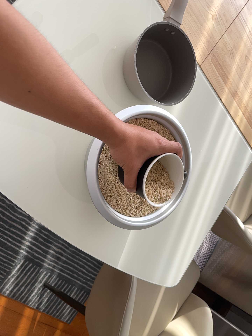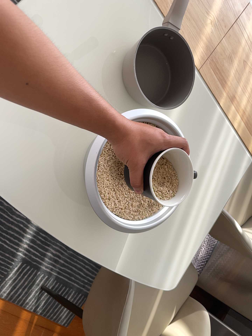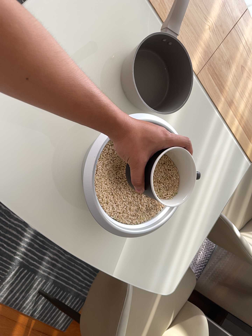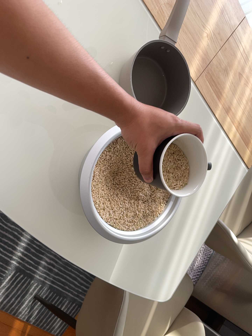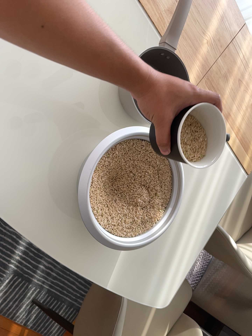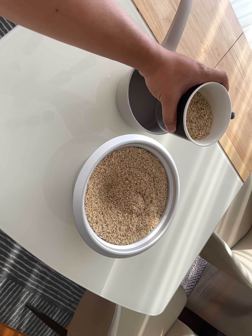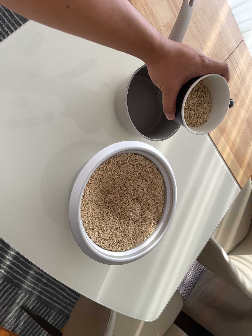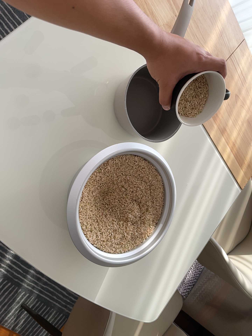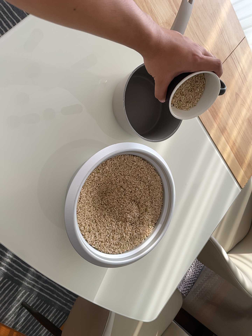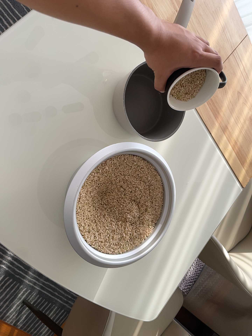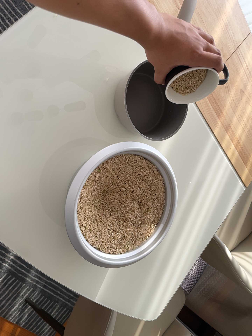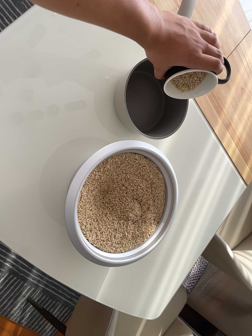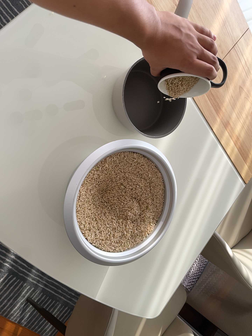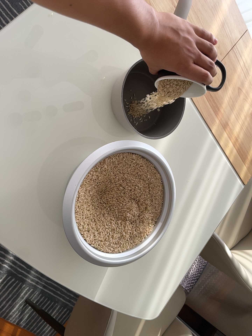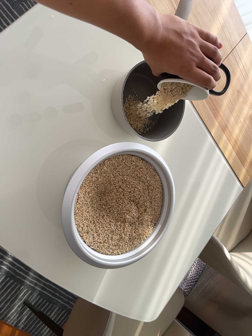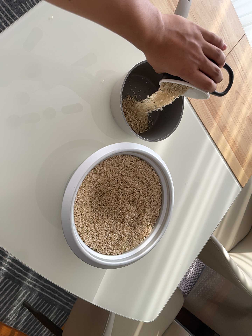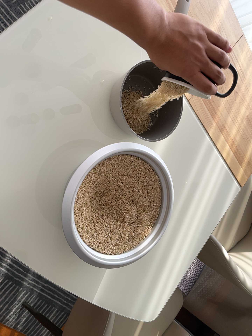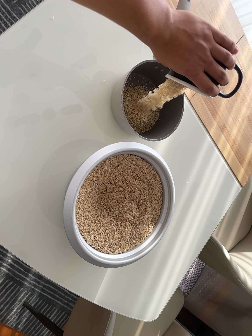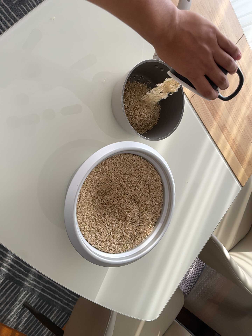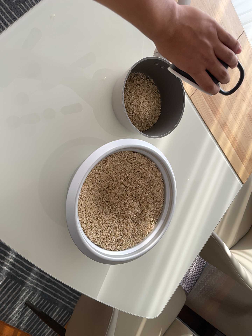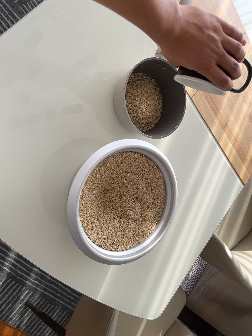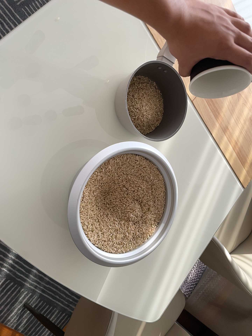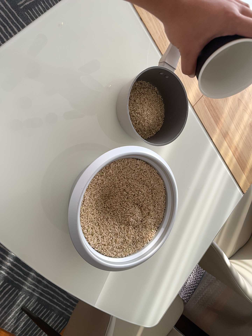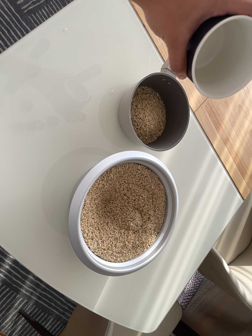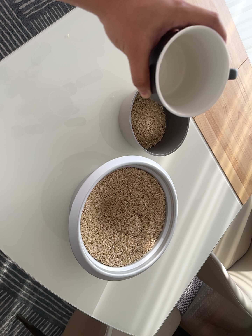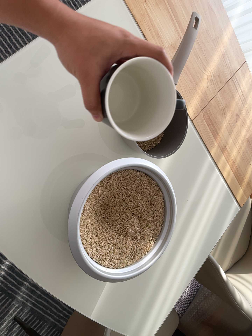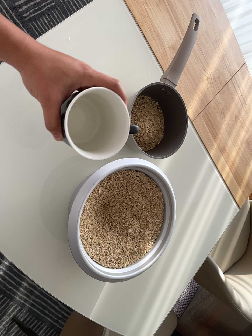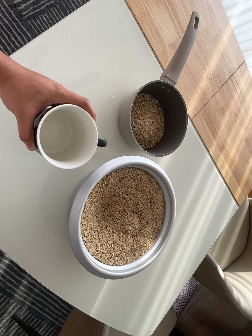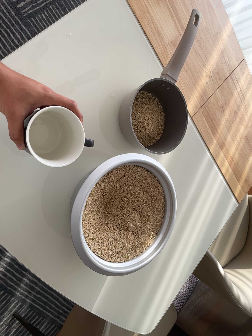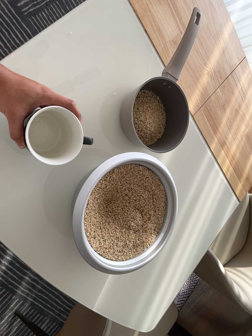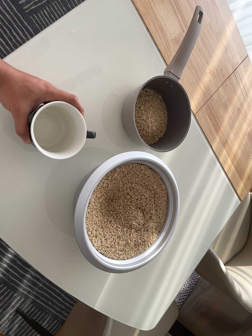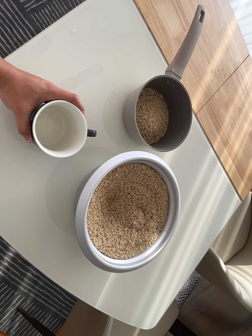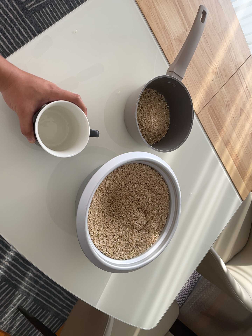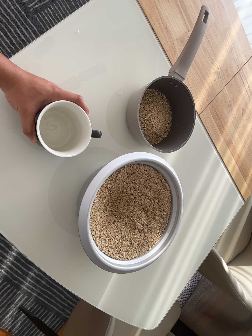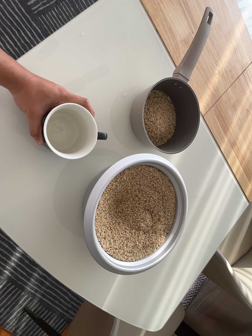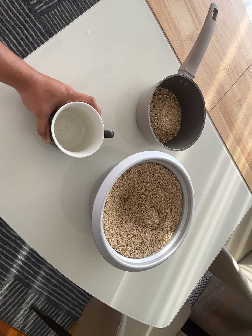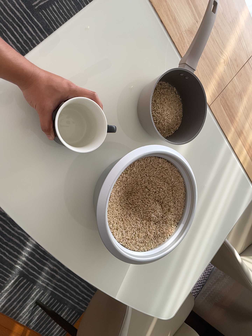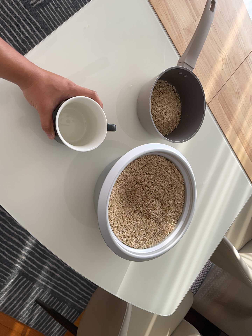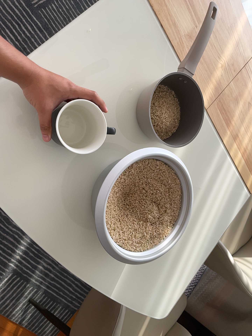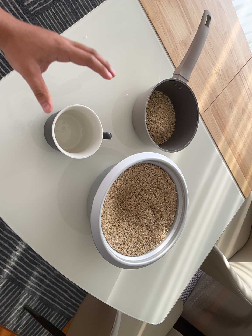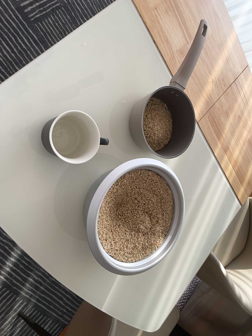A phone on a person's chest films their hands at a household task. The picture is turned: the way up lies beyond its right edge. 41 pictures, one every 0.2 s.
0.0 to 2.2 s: The camera travels toward the top of its view, about 6 cm, so close, fixed things drift downward.
2.2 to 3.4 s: The camera keeps its place and its aim.
3.4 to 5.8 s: The camera shifts only a little, or ends up much as it began.
5.8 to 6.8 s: The camera keeps its place and its aim.
6.8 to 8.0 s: The camera shifts only a little, or ends up much as it began.
The film runs forward here.
